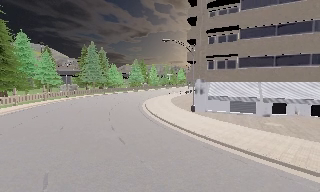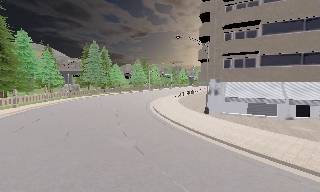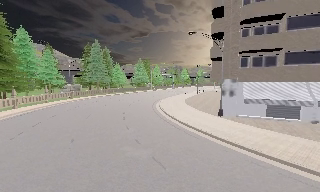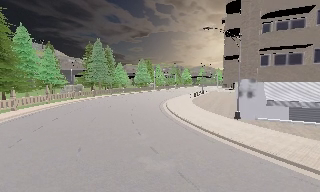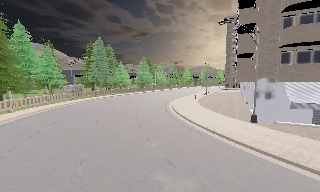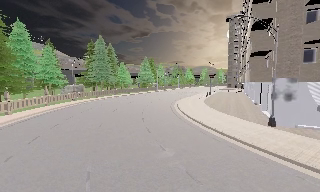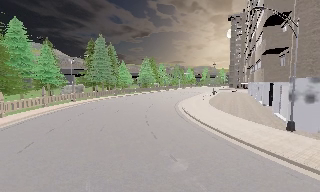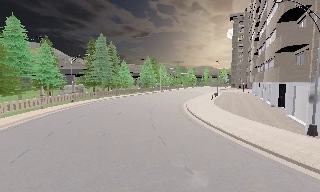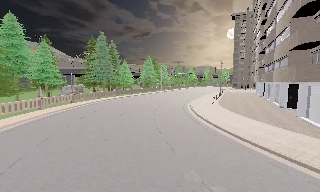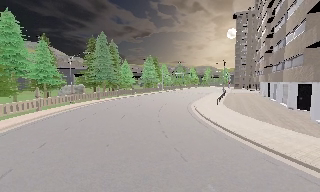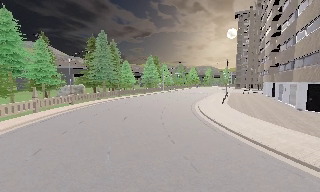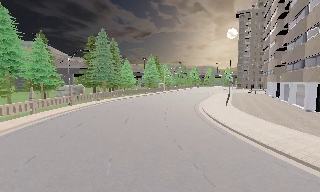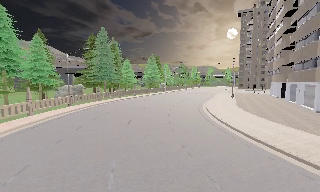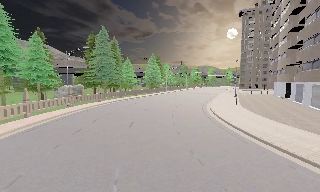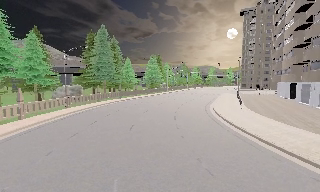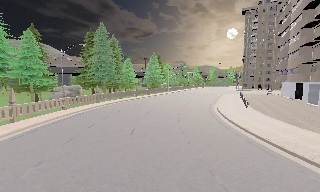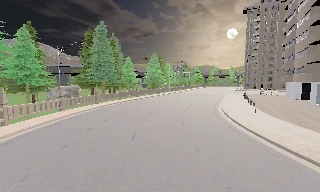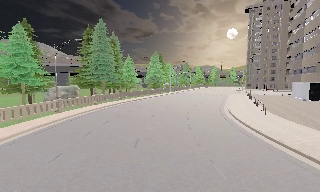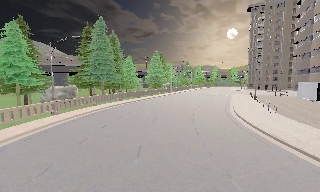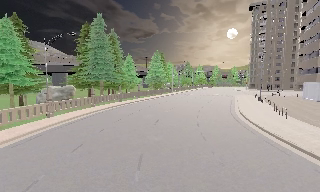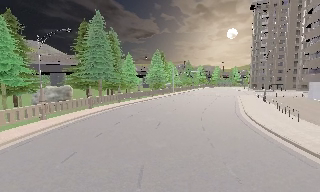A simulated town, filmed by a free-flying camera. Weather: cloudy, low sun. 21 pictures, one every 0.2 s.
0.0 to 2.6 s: The camera travels forward and to its left, about 15 m, so what stands in front looms larger. It loses speed.
2.6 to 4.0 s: The camera travels forward, about 7 m, so what stands in front looms larger.
The film runs backward here.
